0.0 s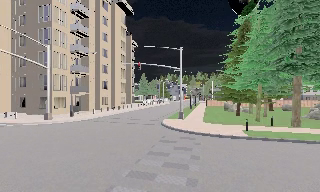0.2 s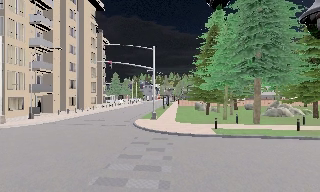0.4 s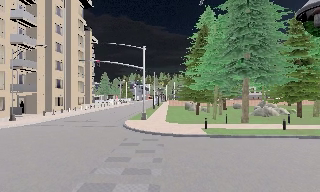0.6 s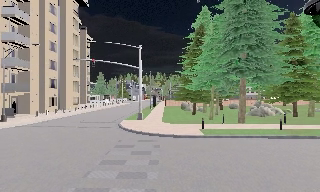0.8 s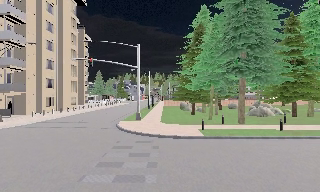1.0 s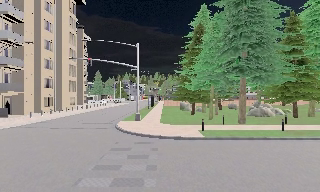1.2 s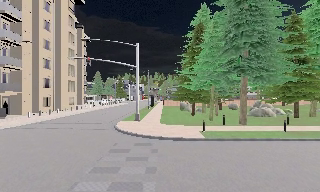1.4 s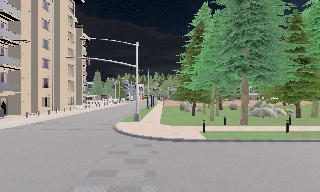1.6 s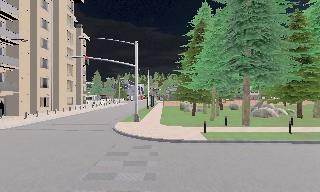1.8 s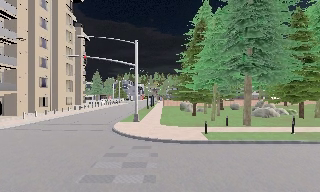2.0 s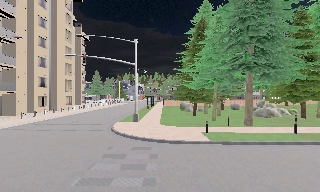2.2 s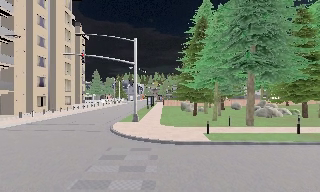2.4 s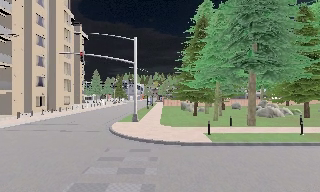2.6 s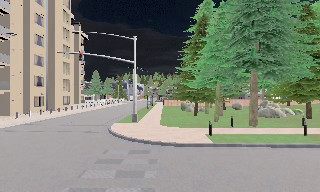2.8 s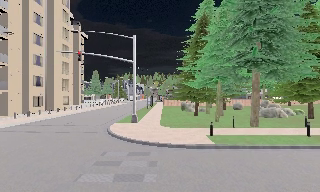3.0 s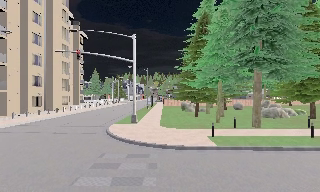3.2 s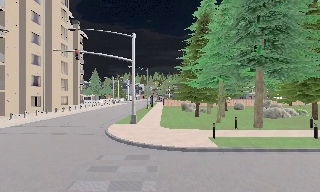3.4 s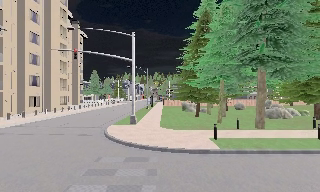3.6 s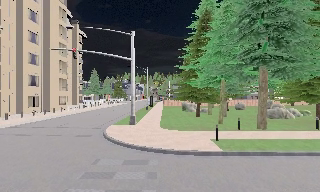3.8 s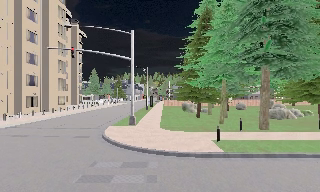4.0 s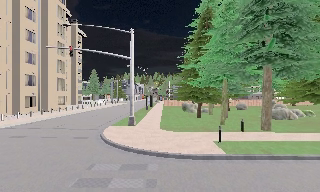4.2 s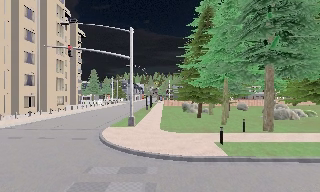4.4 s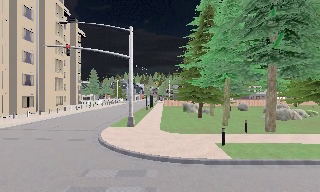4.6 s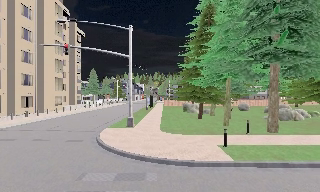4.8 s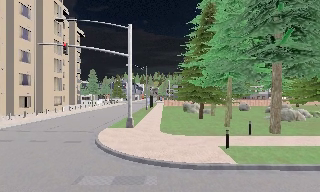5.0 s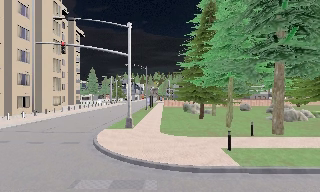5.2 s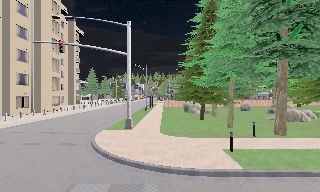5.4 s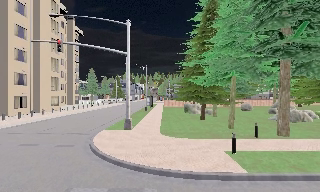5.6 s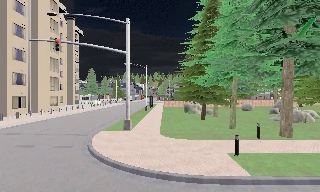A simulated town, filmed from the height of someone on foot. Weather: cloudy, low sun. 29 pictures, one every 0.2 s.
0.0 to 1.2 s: The camera swings to its right by about 15 degrees, and the scene slides to the left. It travels forward, about 1.5 m, so what stands in front looms larger.
1.2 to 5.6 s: The camera travels forward, about 5 m, so what stands in front looms larger.
The film runs forward here.
